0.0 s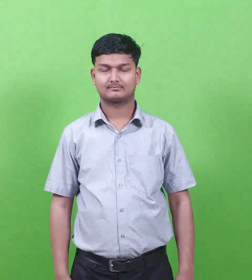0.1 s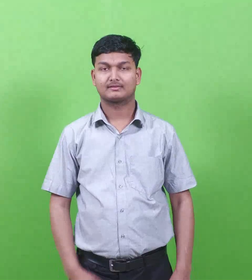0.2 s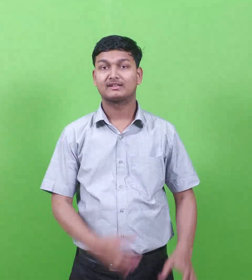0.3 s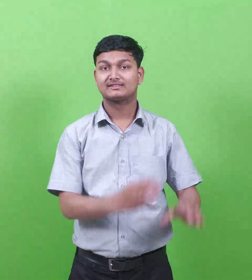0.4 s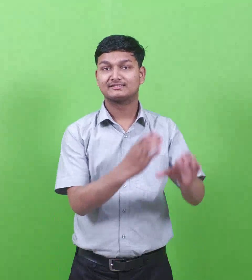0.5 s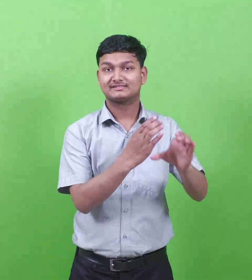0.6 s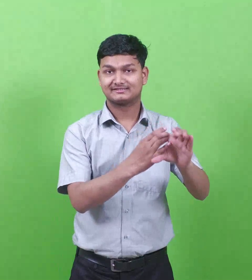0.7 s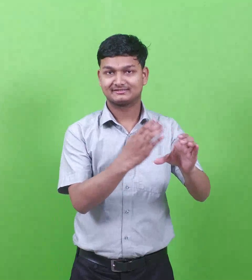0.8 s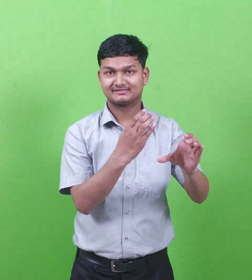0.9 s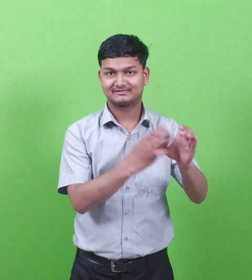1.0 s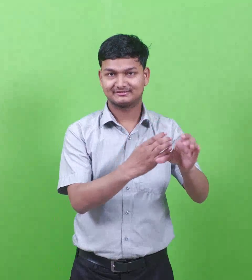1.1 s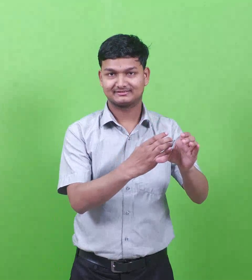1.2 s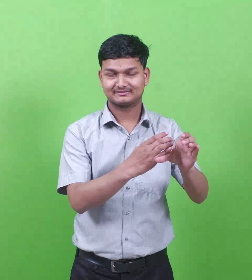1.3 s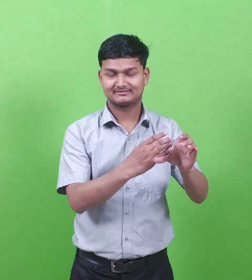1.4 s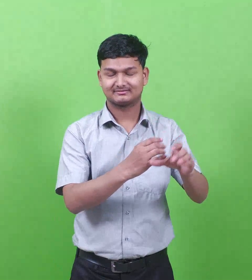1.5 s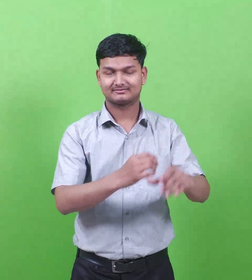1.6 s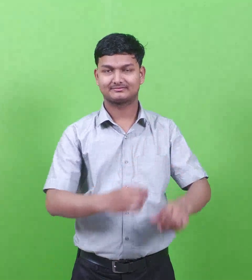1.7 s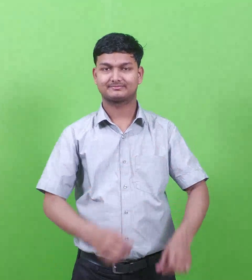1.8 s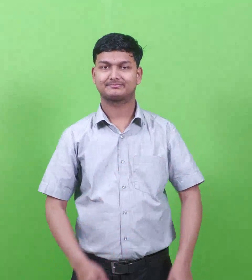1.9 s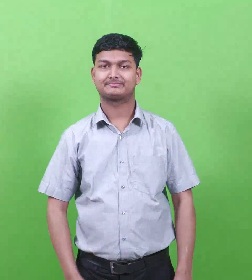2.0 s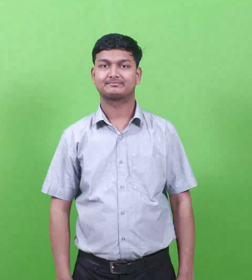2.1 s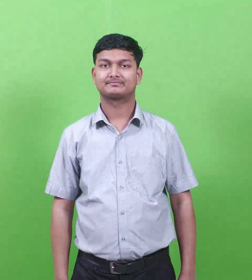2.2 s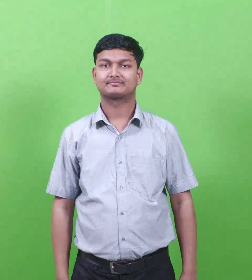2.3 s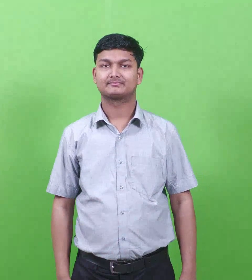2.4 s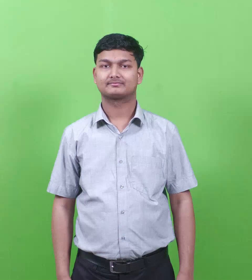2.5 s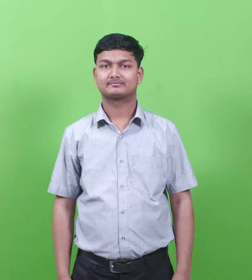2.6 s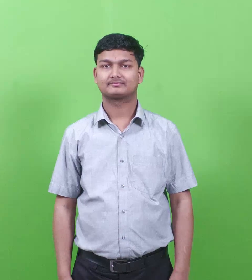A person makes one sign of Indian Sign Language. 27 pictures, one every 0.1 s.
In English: tychicus
